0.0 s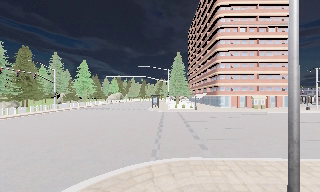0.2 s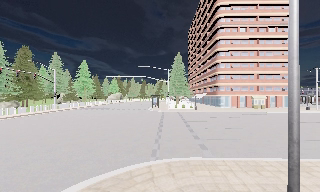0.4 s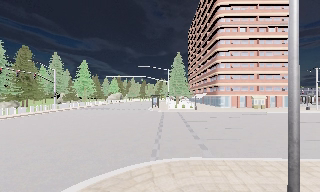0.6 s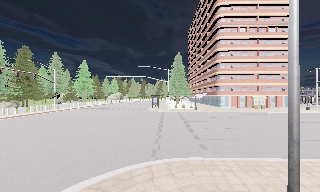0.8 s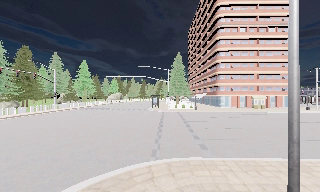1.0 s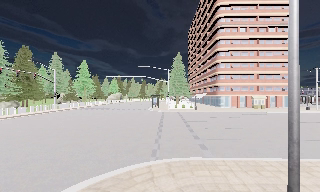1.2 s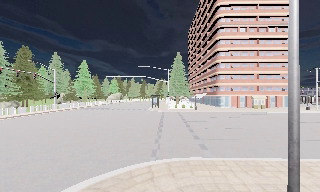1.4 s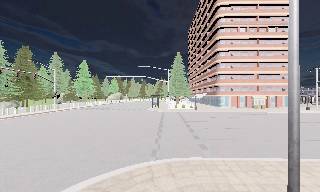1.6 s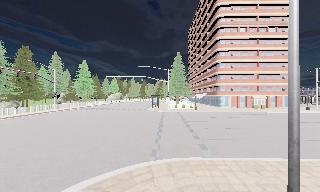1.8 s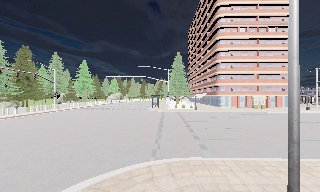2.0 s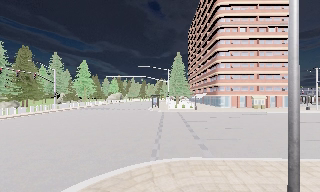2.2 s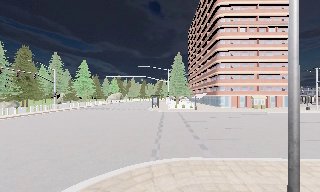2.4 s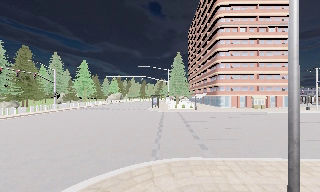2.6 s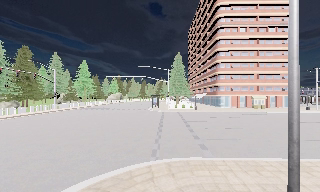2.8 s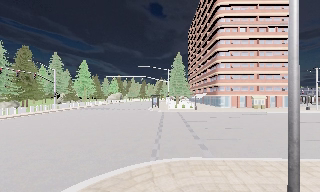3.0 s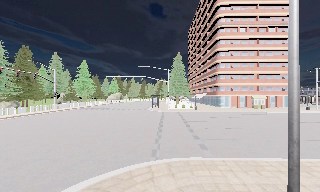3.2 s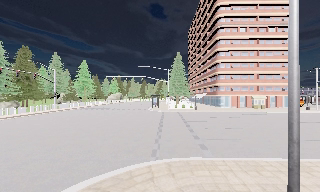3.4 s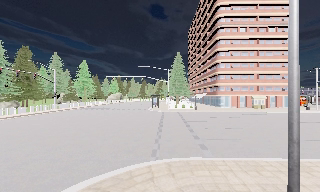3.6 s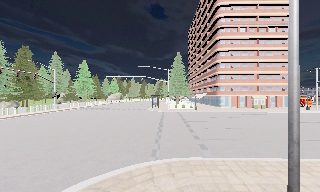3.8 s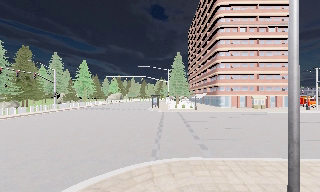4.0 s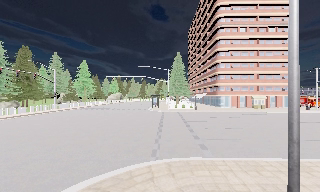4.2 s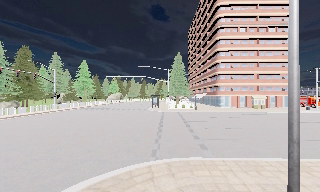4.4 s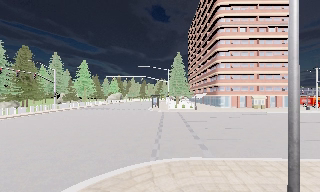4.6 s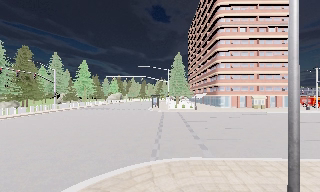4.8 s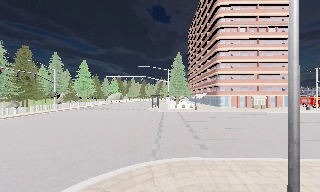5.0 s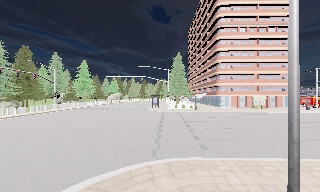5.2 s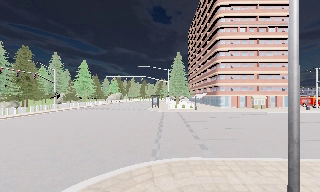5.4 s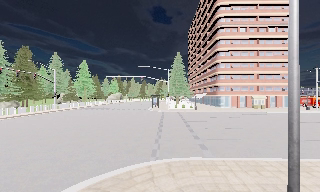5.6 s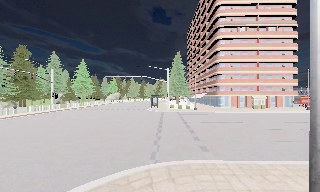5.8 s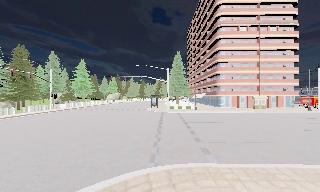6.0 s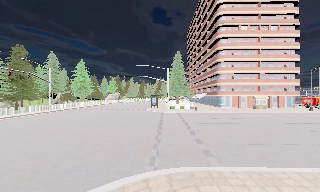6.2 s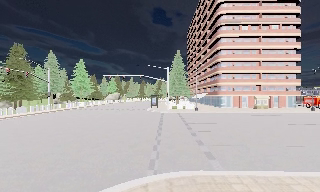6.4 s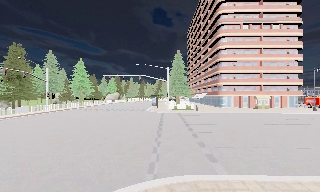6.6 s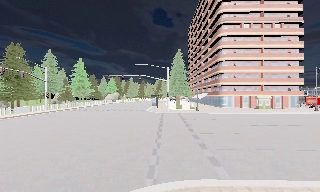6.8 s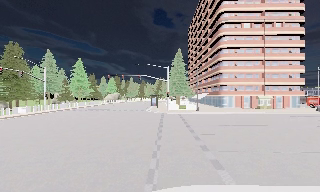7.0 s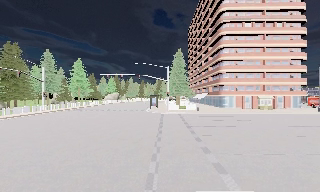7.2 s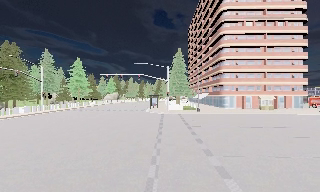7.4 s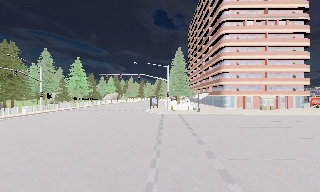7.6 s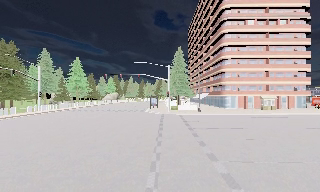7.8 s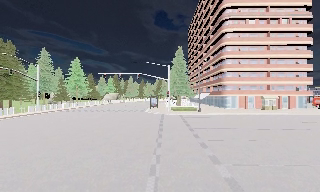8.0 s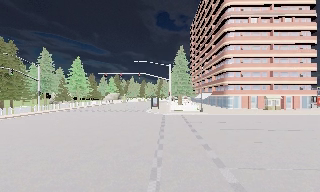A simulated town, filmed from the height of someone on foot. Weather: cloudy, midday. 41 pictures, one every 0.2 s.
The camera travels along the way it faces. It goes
forward.
0.0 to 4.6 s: The camera keeps its place and its aim.
4.6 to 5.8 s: The camera travels forward, about 0.5 m, so what stands in front looms larger. It gains speed.
5.8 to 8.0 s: The camera travels forward, about 3.5 m, so what stands in front looms larger.
The film runs forward here.
